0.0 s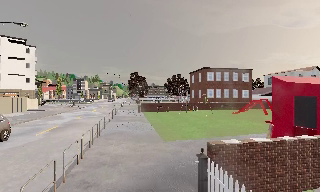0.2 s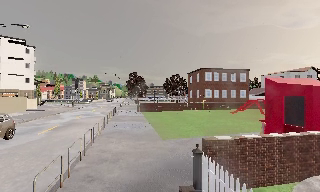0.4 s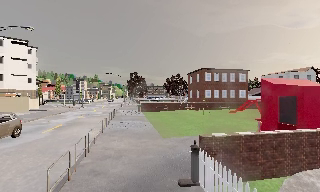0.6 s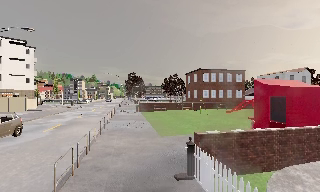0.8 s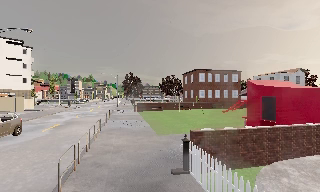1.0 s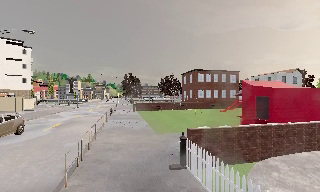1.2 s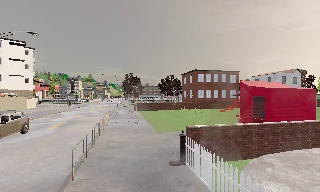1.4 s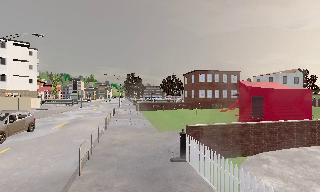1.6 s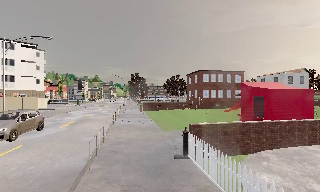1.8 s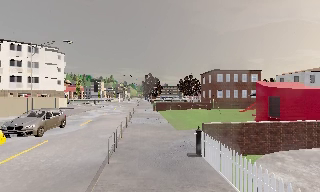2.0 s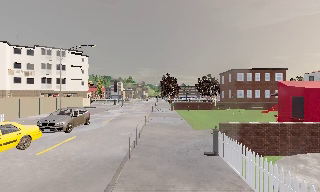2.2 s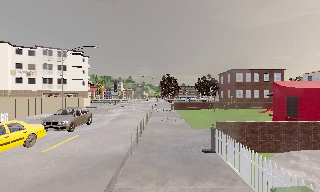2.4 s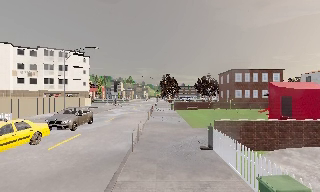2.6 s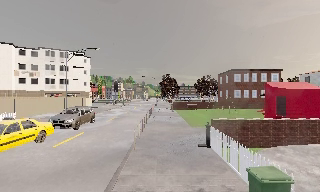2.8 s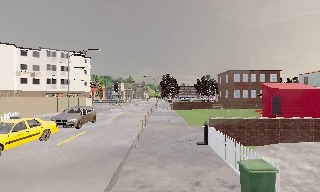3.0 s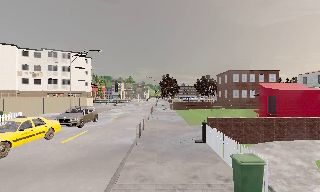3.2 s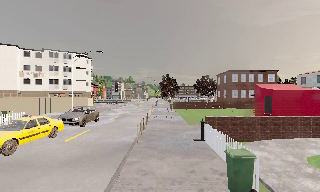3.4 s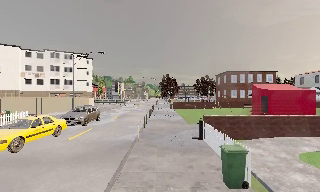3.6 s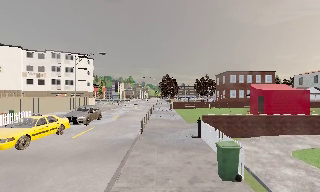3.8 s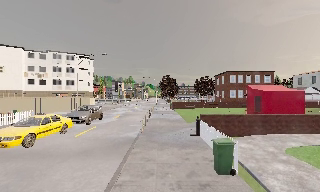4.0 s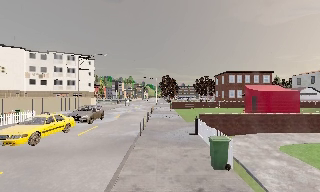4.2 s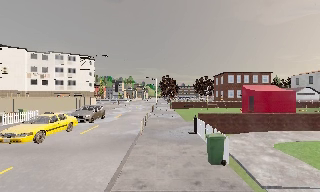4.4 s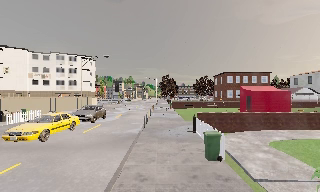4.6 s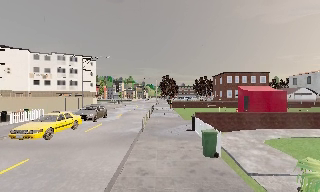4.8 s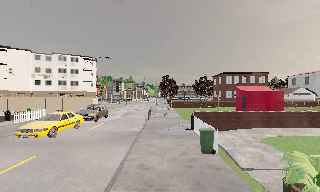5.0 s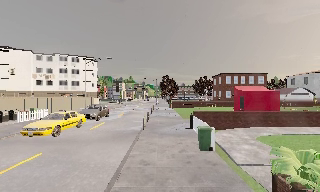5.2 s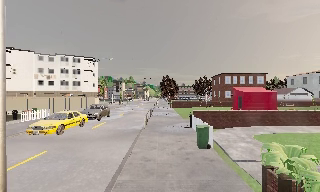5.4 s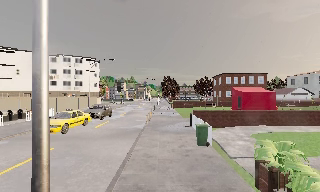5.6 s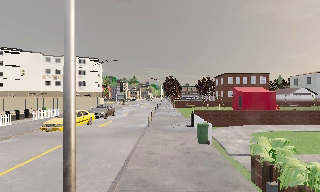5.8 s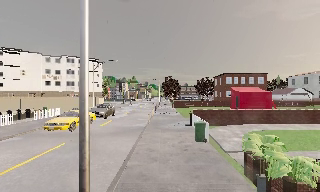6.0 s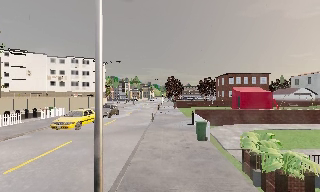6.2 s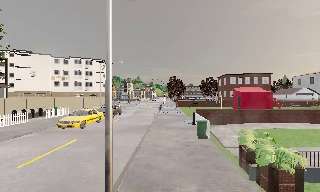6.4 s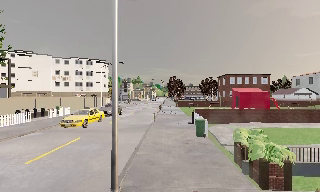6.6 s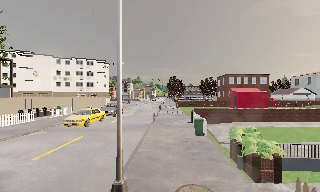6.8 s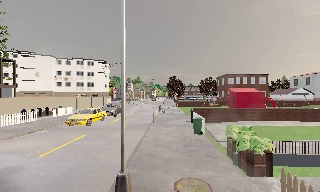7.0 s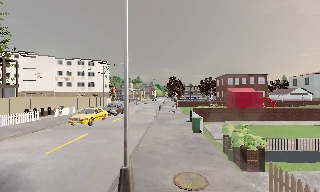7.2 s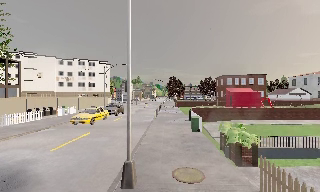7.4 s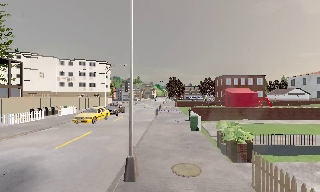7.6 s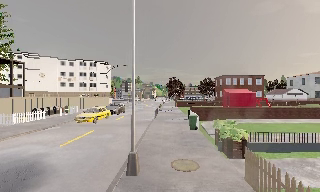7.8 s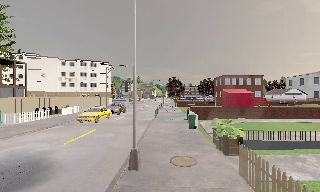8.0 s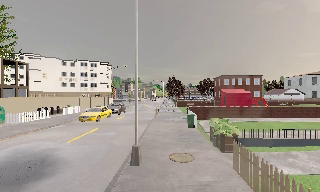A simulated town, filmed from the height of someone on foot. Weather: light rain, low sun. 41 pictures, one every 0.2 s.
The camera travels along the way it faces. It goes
backward.
0.0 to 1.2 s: The camera travels backward, about 2 m, so what stands in front gets smaller.
1.2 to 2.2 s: The scene slides to the right, as the camera pans about 15 degrees to its left. It travels backward, about 1.5 m, so what stands in front gets smaller.
2.2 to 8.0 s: The camera travels backward, about 10 m, so what stands in front gets smaller.
The film runs backward here.
